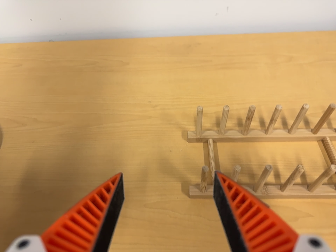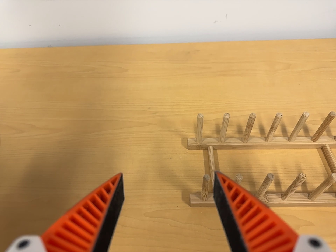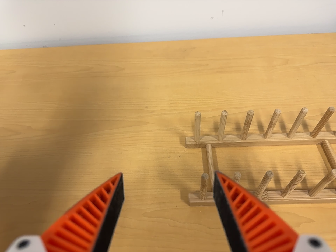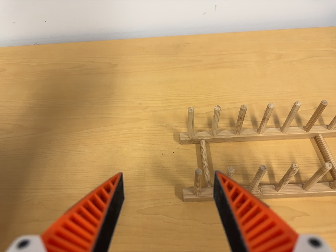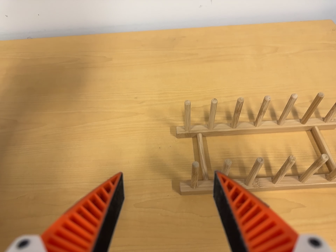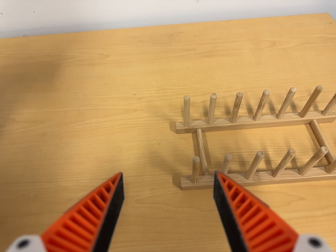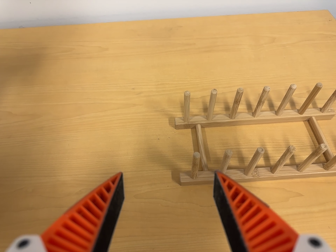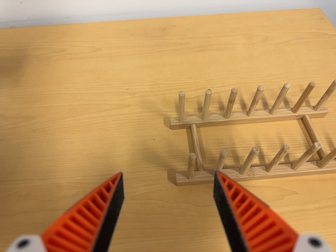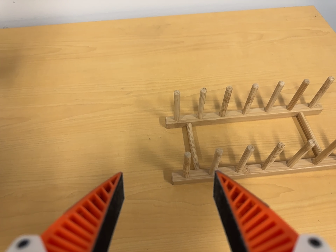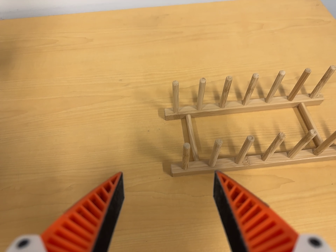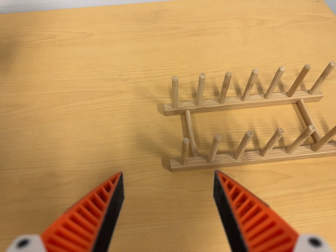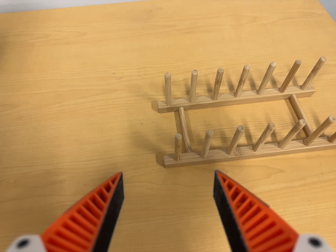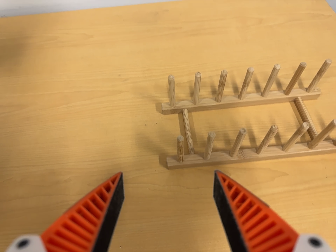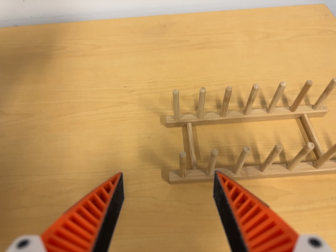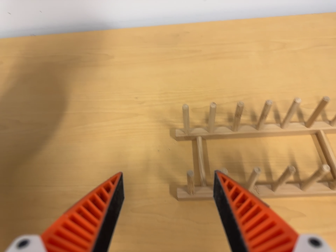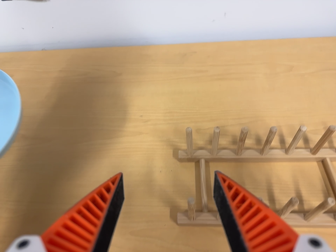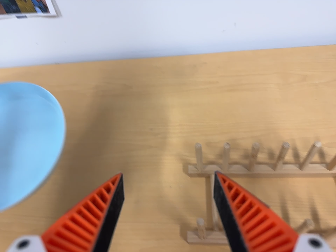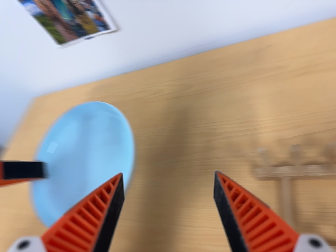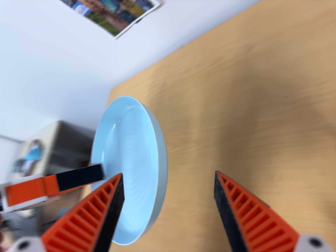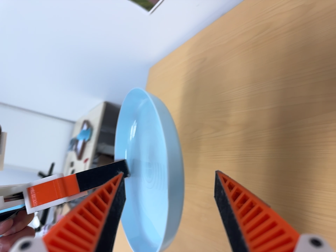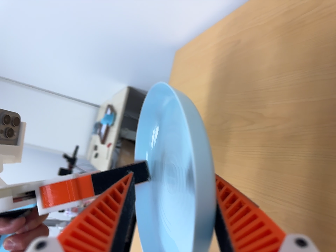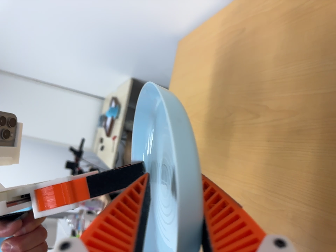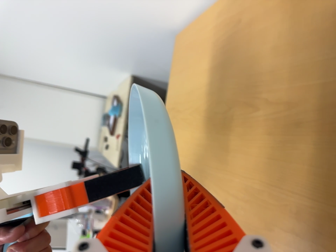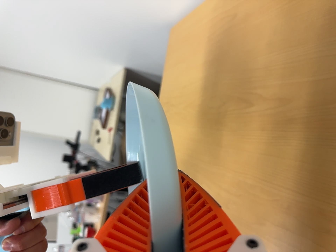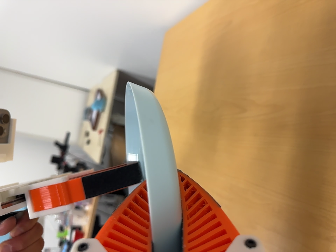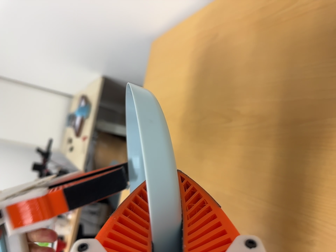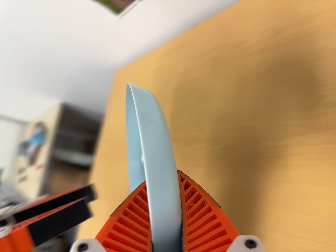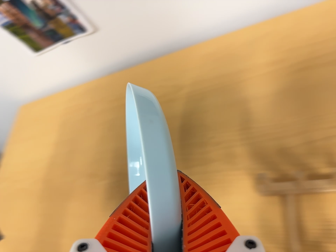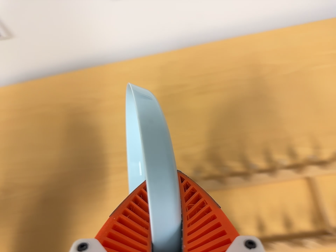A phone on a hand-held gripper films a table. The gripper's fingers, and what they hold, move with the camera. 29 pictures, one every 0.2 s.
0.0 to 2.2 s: The camera shifts only a little, or ends up much as it began.
2.2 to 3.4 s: The camera pans to its left by about 35 degrees. It travels toward the top of its view and to its right, about 12 cm, so close, fixed things drift downward.
3.4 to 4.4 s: The camera swings to its left by about 35 degrees, and the scene slides to the right. It travels forward, toward the top of its view and to its right, about 16 cm. Its aim tips toward the bottom of its view by about 20 degrees. It rolls about its line of sight by about 15 degrees, and the scene rotates counterclockwise.
4.4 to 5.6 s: The camera swings to its right by about 60 degrees, and the scene slides to the left. It travels backward, about 18 cm. Its aim tips toward the top of its view by about 20 degrees, and the scene shifts downward.
The film runs forward here.
